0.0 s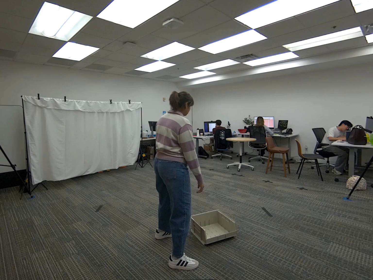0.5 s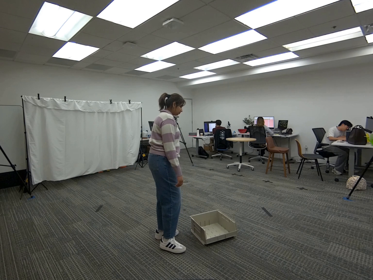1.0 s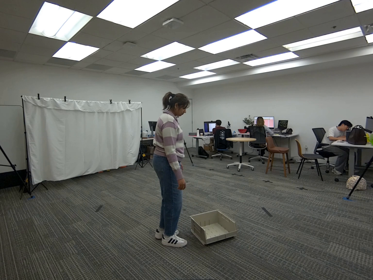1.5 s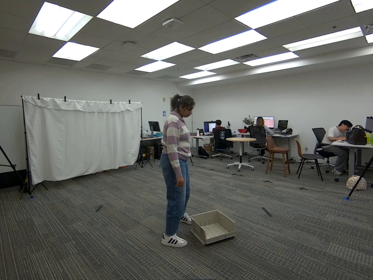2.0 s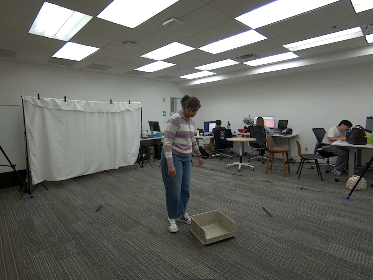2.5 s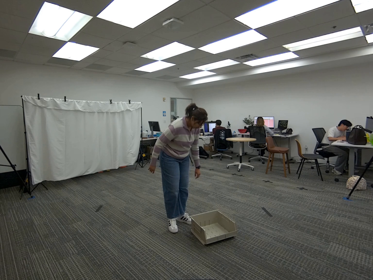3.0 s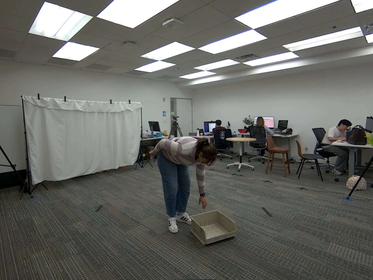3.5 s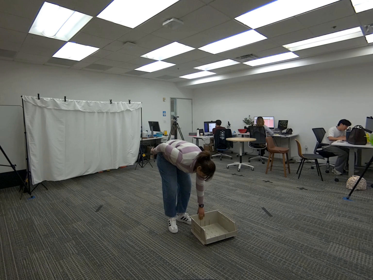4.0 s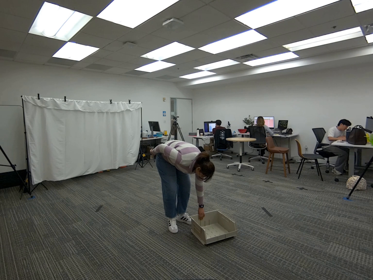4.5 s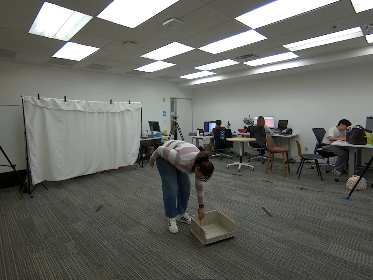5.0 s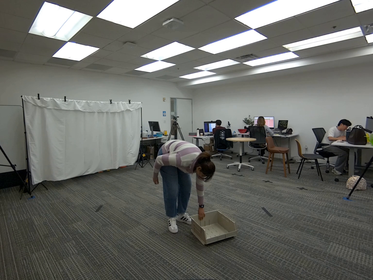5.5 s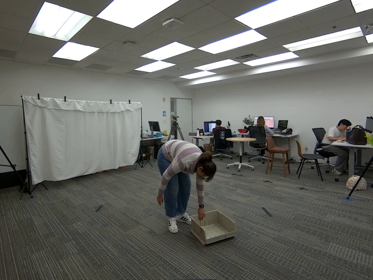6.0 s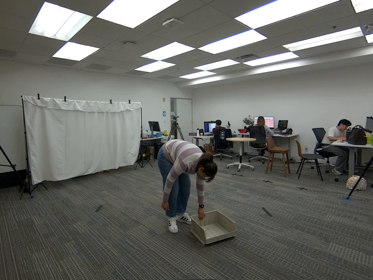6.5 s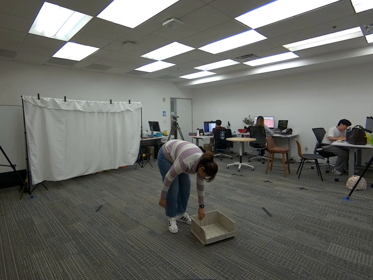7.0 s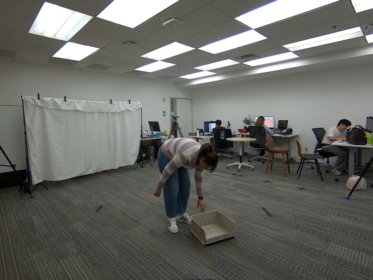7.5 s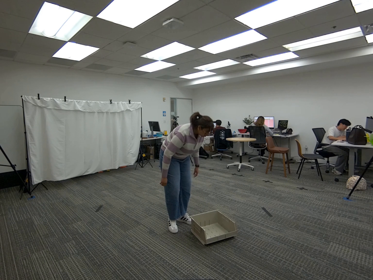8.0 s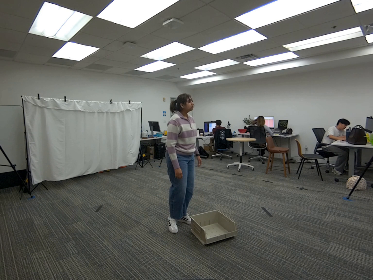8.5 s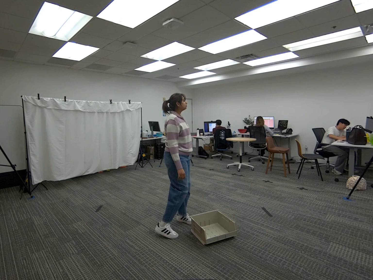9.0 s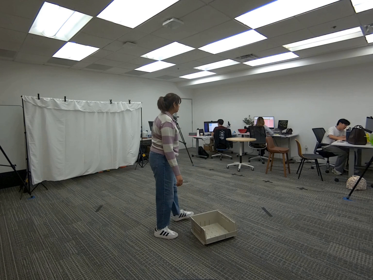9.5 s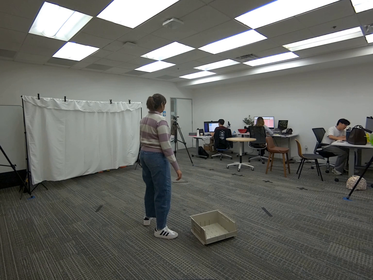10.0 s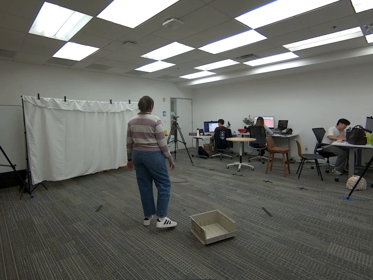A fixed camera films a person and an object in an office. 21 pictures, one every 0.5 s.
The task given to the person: Walk over to the beige bin on the ground and touch the beige bin using your left hand. Step away from the beige bin when the sequence is complete.
